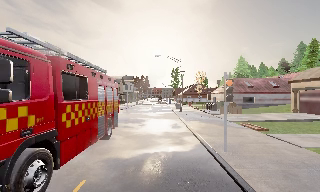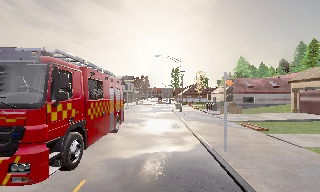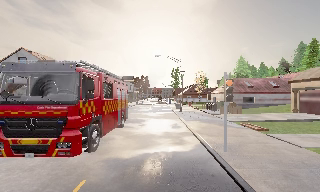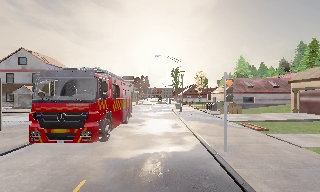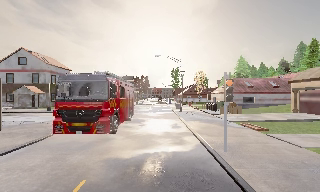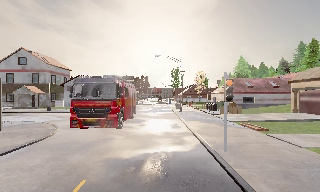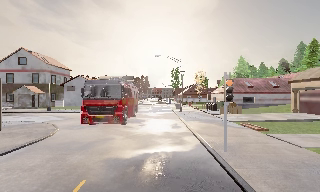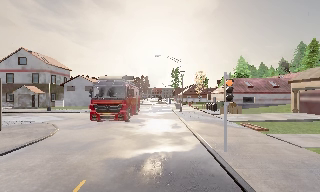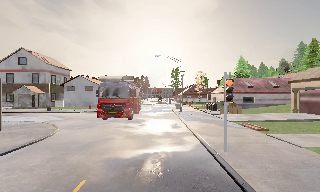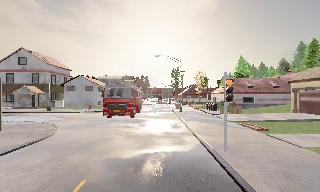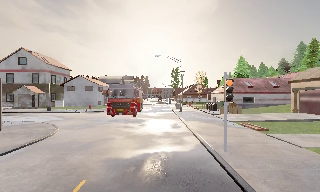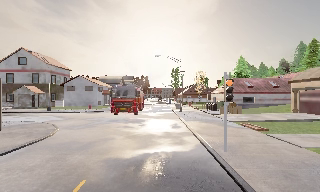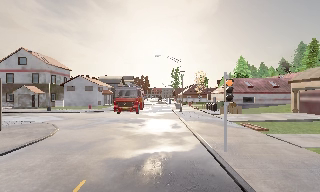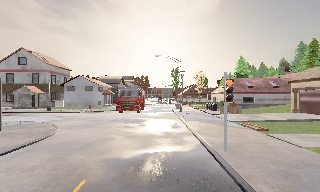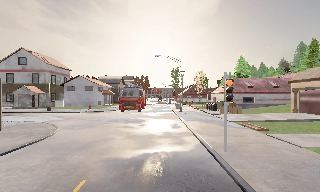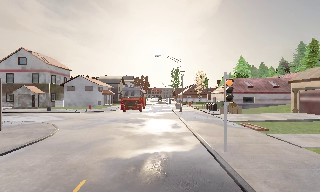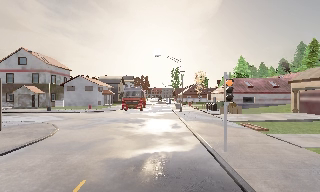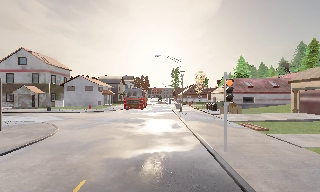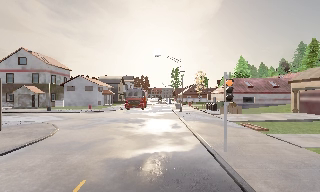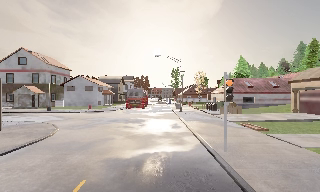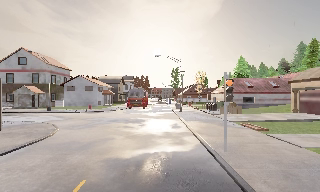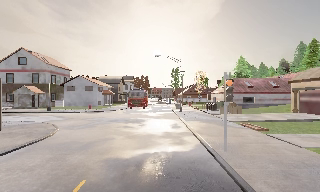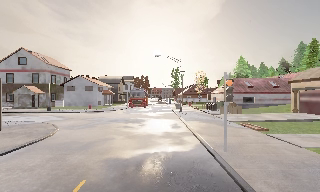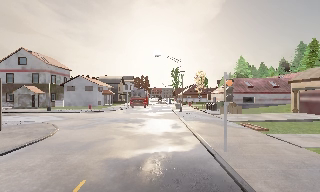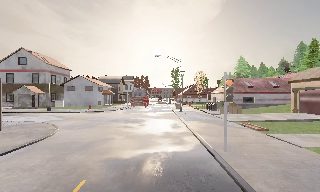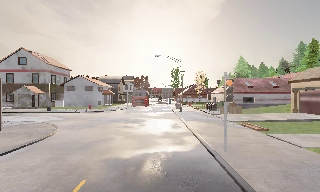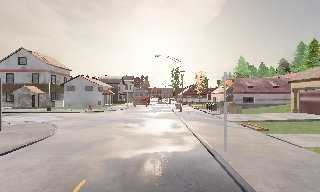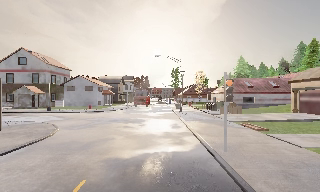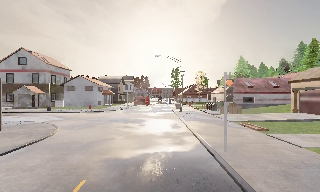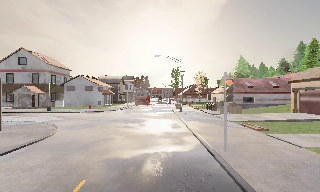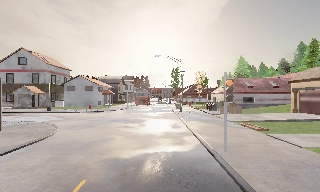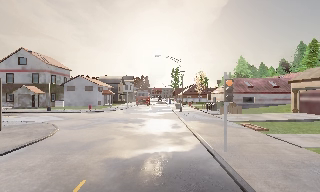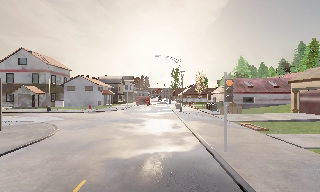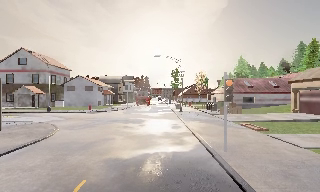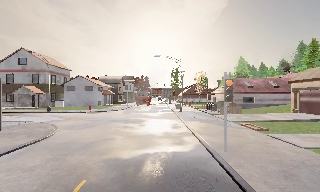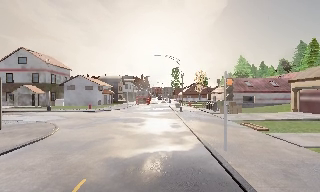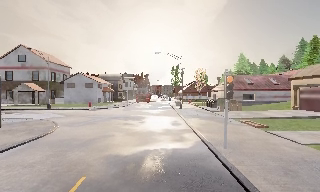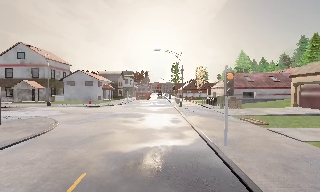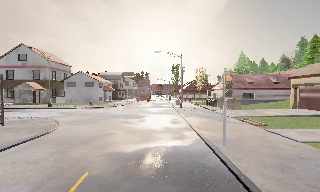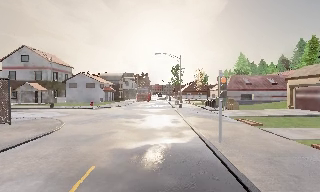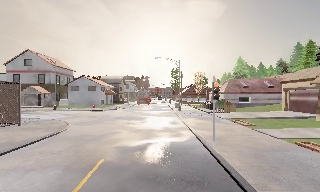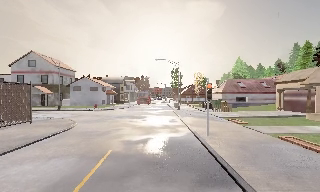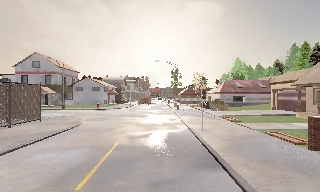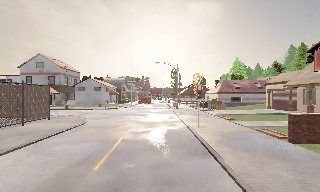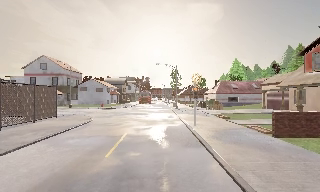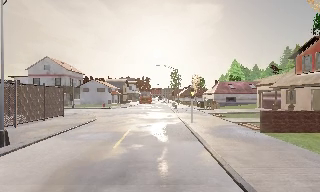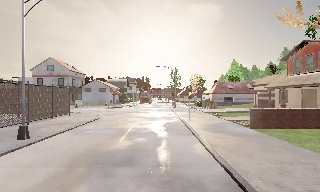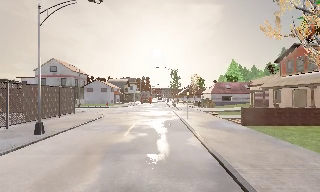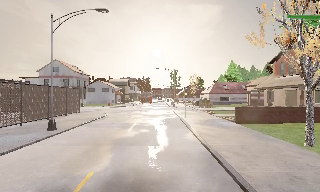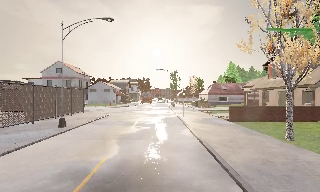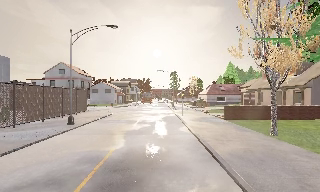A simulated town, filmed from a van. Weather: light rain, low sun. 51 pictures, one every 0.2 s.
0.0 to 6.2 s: The camera keeps its place and its aim.
6.2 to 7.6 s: The camera shifts only a little, or ends up much as it began.
7.6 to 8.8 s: The camera travels backward, about 5 m, so what stands in front gets smaller. It gains speed.
8.8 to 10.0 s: The camera travels backward, about 7 m, so what stands in front gets smaller.
The film runs backward here.
